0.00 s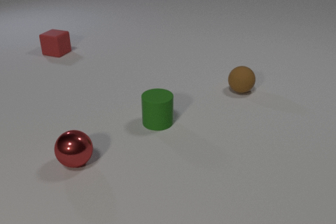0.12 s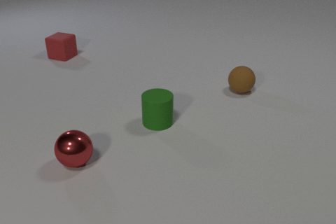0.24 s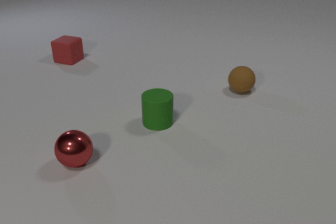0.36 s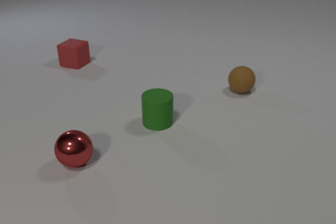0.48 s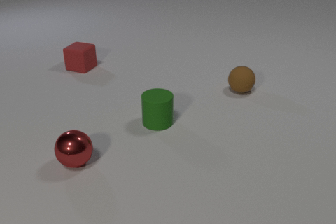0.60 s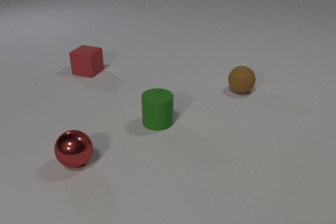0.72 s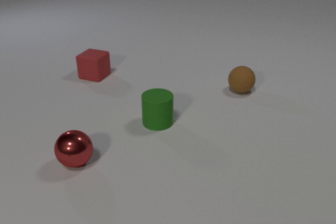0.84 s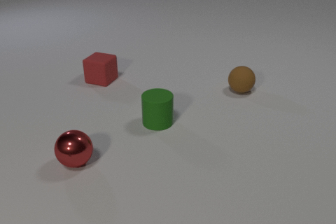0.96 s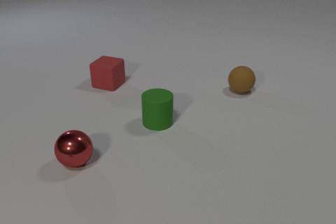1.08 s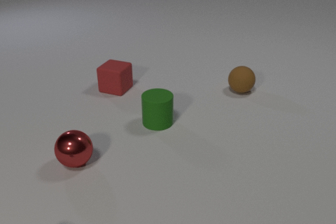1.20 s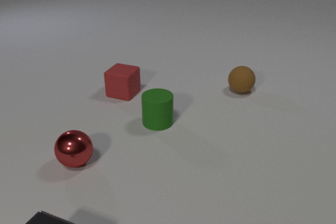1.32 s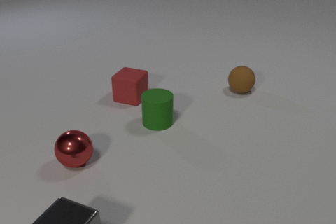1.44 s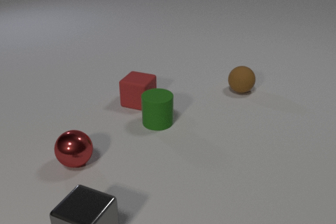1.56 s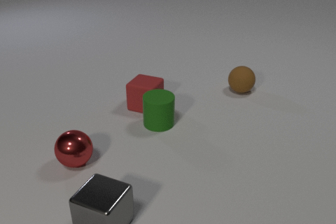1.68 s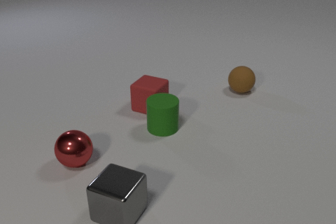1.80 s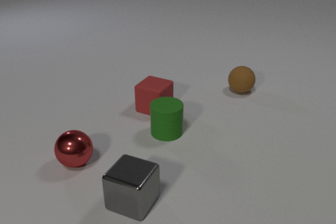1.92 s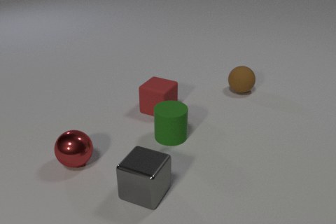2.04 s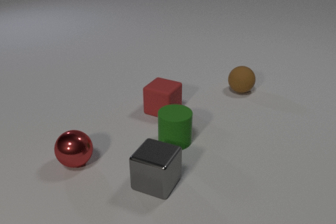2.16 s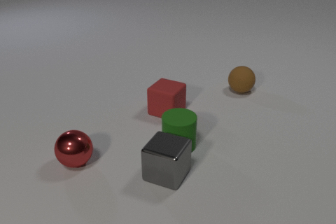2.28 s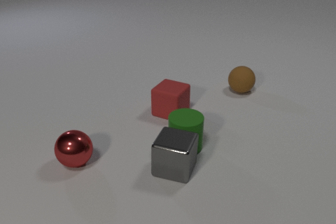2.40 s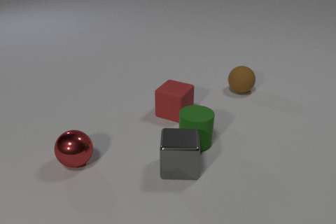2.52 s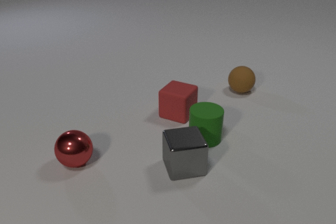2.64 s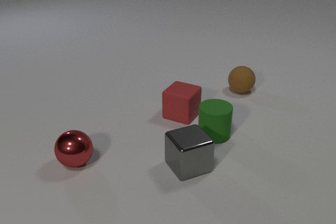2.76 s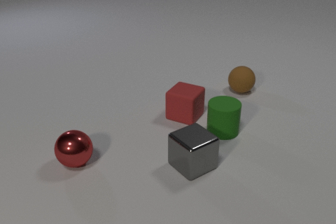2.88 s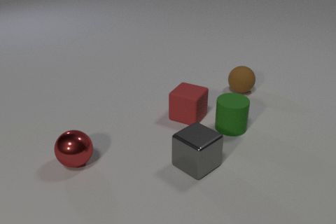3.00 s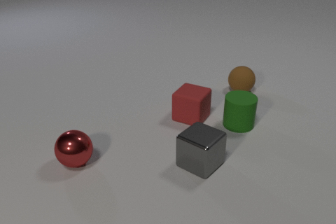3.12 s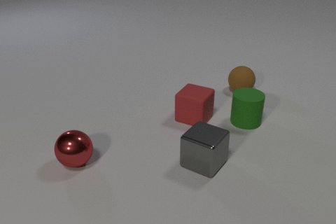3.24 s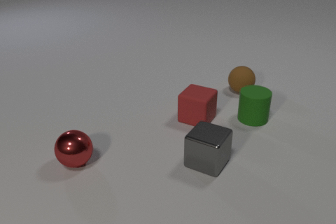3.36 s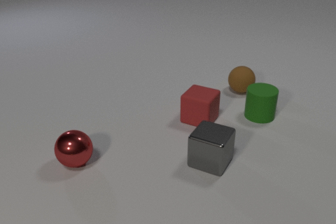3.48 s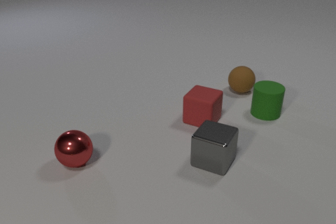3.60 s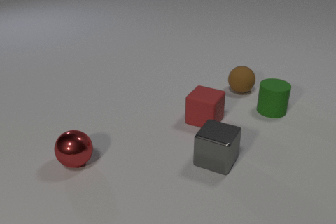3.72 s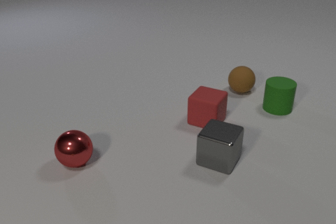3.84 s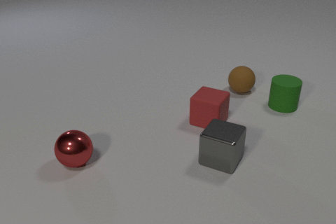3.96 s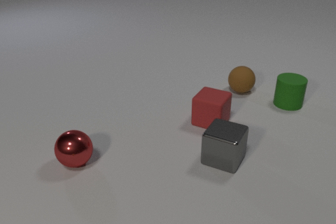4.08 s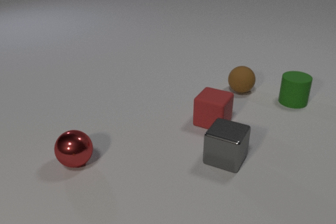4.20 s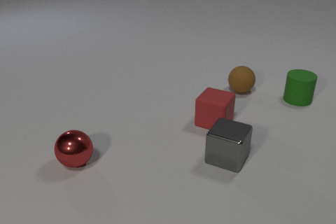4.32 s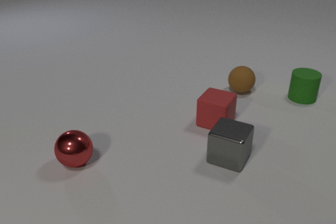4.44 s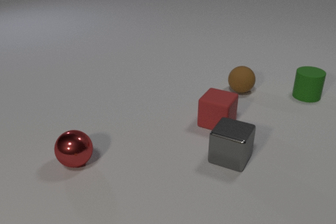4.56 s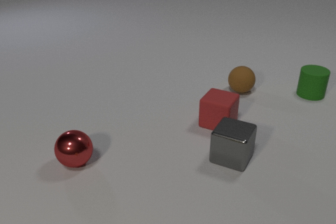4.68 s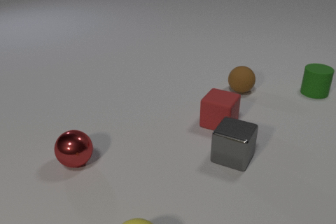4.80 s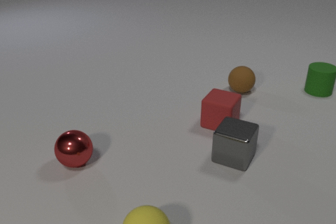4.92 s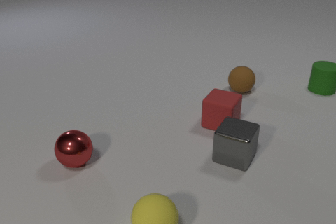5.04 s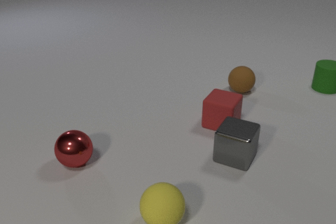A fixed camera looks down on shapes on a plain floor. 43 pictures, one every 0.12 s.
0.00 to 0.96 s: The red rubber cube slides toward the camera and to the right.
0.96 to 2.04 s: The red rubber cube slides toward the camera and to the right. The green rubber cylinder slides toward the camera and to the right. The gray metal cube comes in at the bottom edge, slides to the right and away from the camera. The red rubber cube and the green rubber cylinder collide.
2.04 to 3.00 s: The red rubber cube slides to the right and toward the camera. The green rubber cylinder slides to the right and away from the camera. The gray metal cube slides to the right and away from the camera, spins so that its near face slides to the right, counterclockwise seen from above. The green rubber cylinder and the gray metal cube collide.
3.00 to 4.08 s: The red rubber cube slides to the right. The green rubber cylinder slides away from the camera and to the right. The gray metal cube slides to the right and away from the camera.
4.08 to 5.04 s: The red rubber cube slides to the right. The green rubber cylinder slides away from the camera and to the right. The gray metal cube slides to the right. The yellow rubber sphere comes in at the bottom edge, rolls away from the camera and to the right.
What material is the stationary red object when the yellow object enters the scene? metal.
What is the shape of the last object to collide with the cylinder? cube.
How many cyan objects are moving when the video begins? 0.
